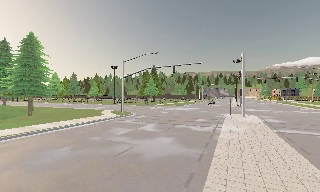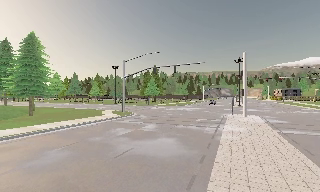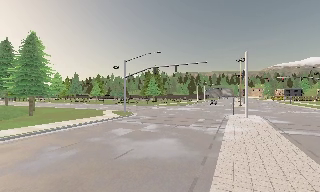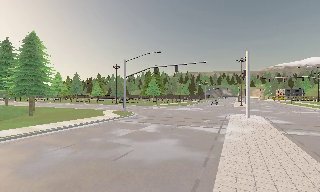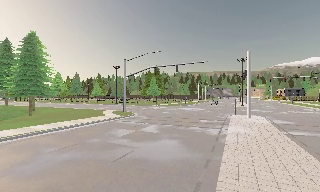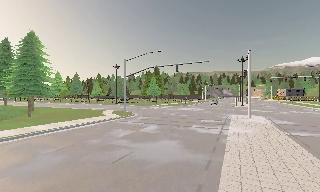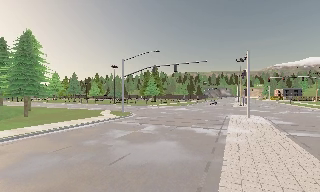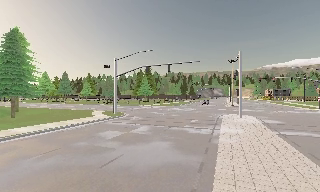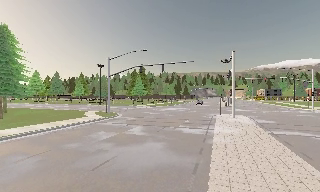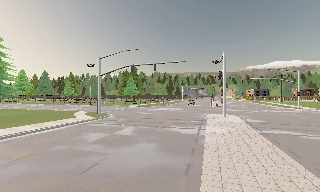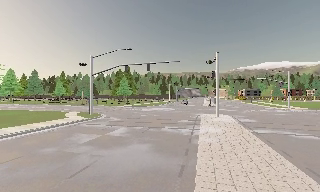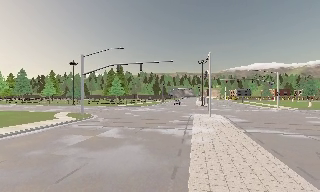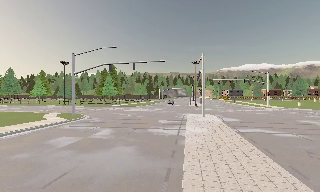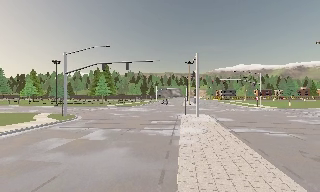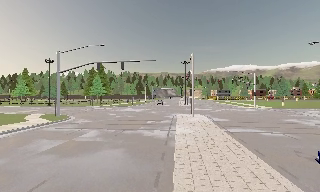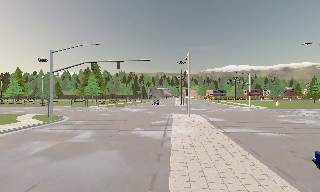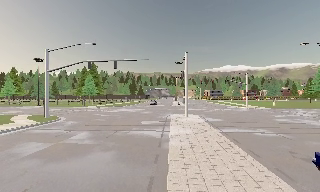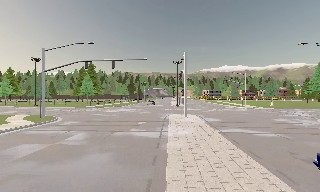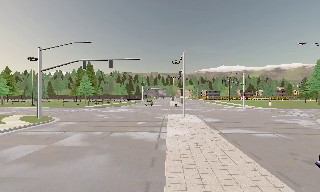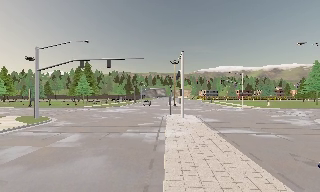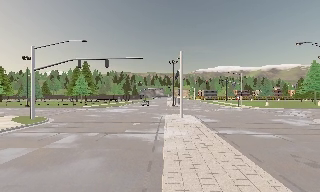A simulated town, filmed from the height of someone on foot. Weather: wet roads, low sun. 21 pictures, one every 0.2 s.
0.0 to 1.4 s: The camera travels forward, about 1 m, so what stands in front looms larger.
1.4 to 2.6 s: The camera pans to its right, which is clockwise from overhead, by about 15 degrees. It travels forward, about 1 m, so what stands in front looms larger.
2.6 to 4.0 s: The camera travels forward, about 1 m, so what stands in front looms larger.
The film runs forward here.
